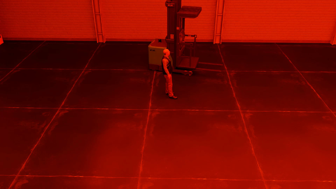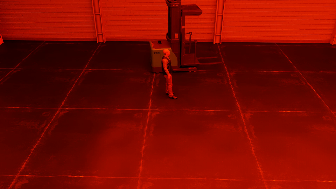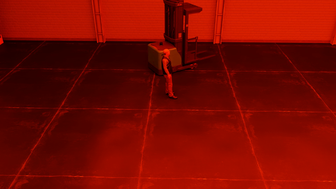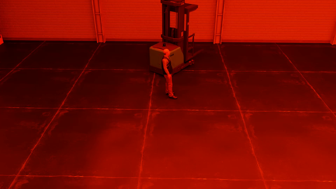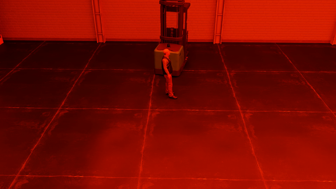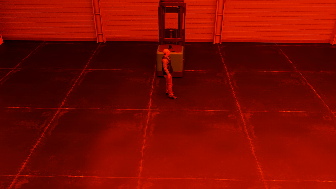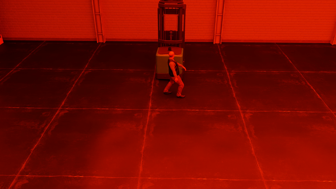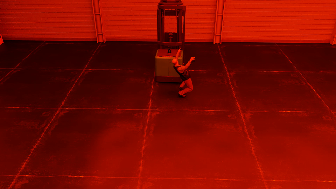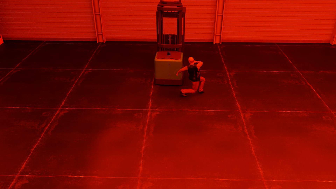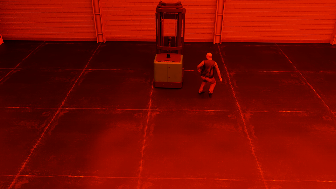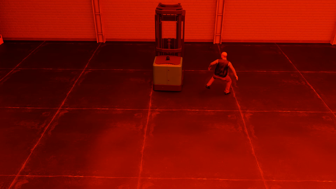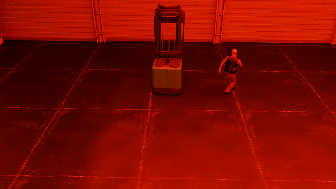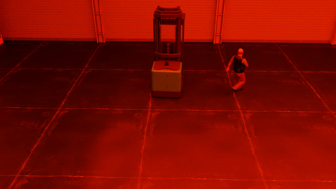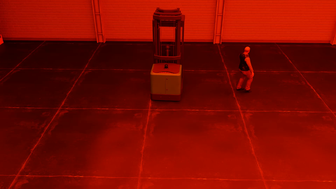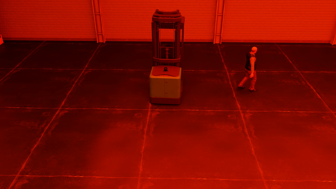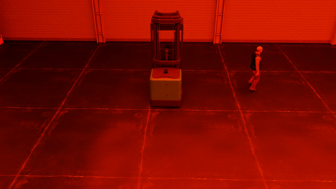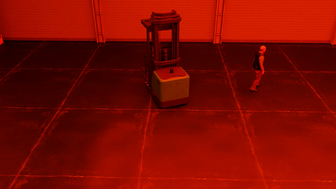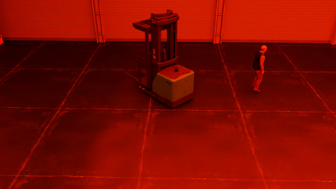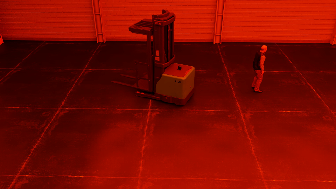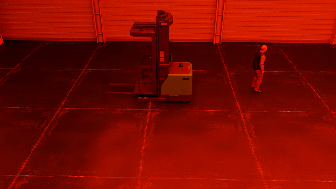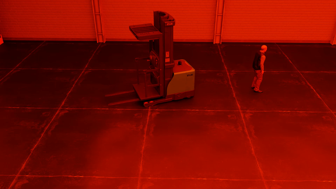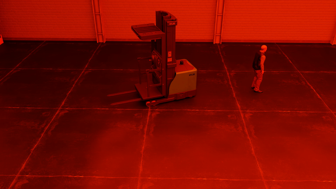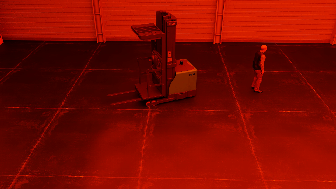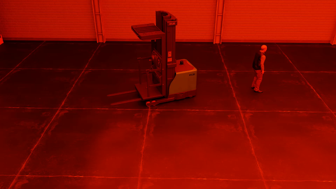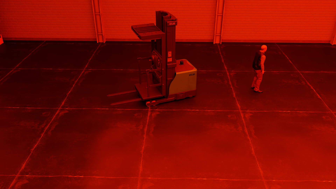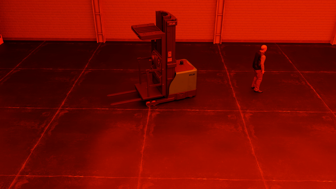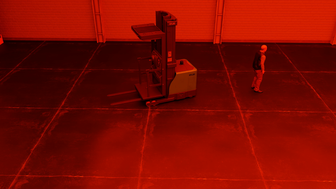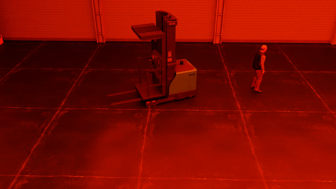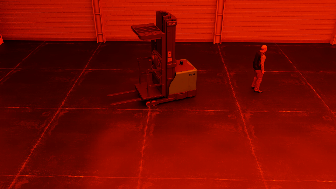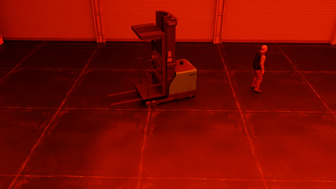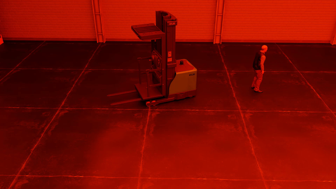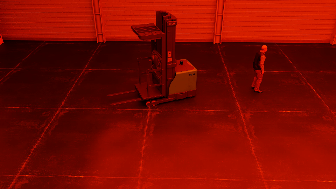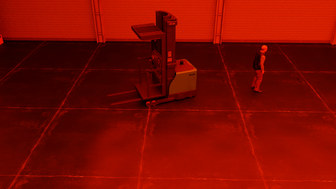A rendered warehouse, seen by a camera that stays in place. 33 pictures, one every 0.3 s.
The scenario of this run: Near miss between a forklift and a person.
